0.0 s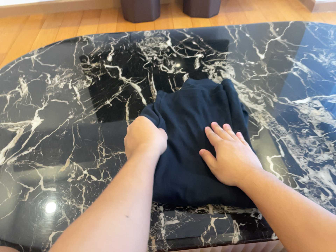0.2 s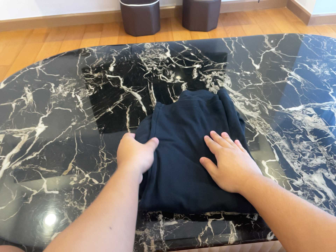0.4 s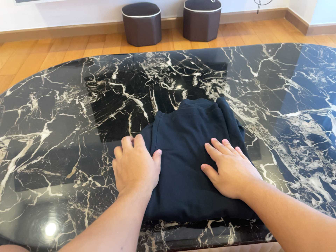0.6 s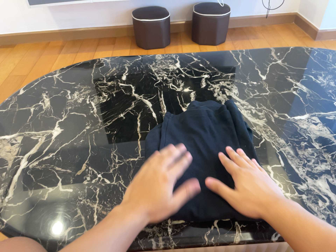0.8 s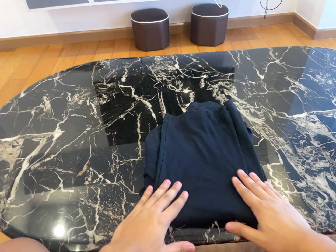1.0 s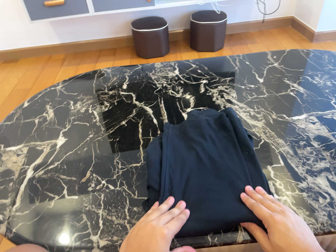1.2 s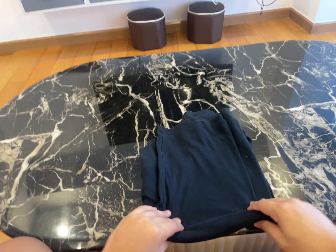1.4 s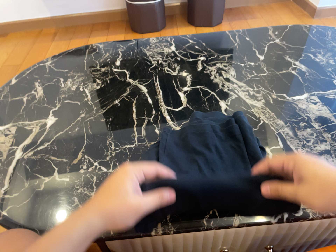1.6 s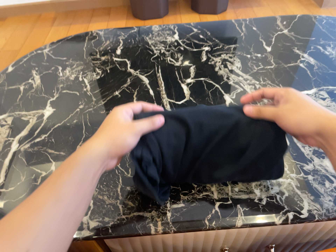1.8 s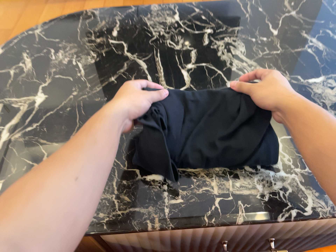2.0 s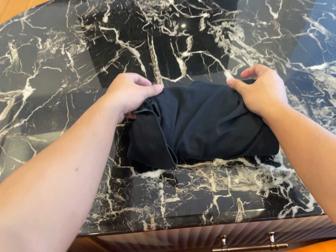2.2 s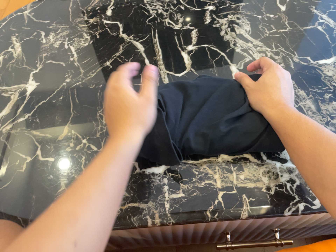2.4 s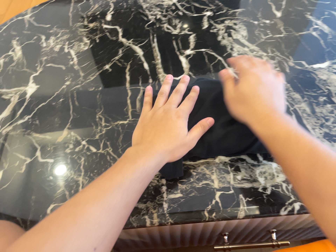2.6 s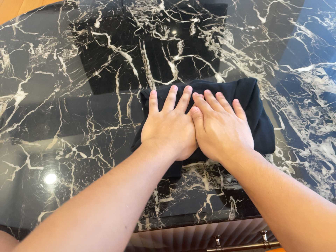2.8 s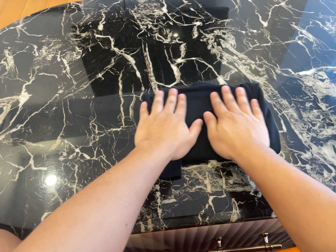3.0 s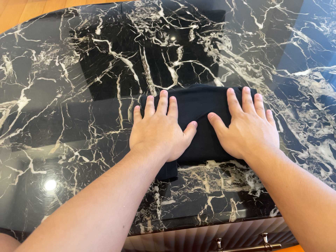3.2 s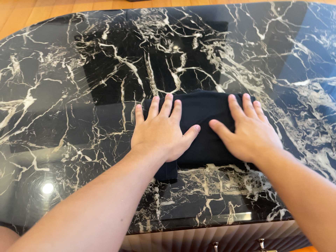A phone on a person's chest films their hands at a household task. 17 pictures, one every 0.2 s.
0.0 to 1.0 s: The camera travels backward, about 8 cm, so what stands in front gets smaller.
1.0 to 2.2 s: The camera travels forward and toward the top of its view, about 12 cm, so what stands in front looms larger. Its aim tips toward the bottom of its view by about 15 degrees, and the scene shifts upward.
2.2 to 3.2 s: The camera shifts only a little, or ends up much as it began.
The film runs forward here.
